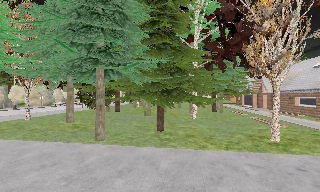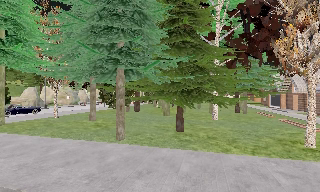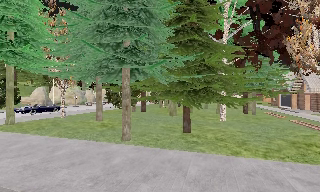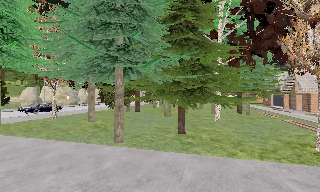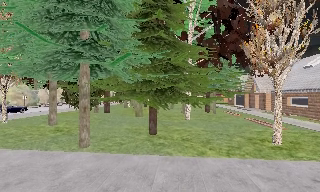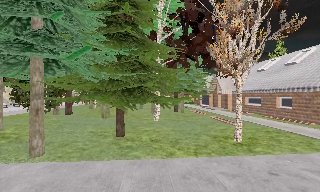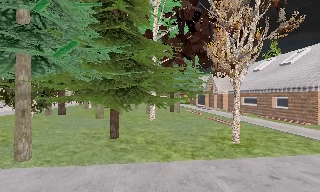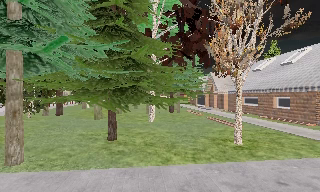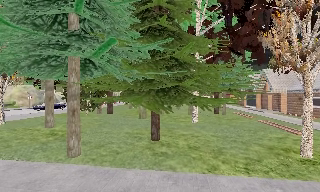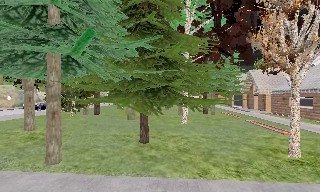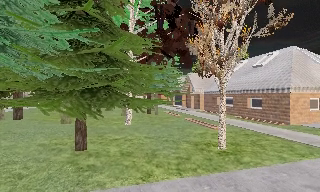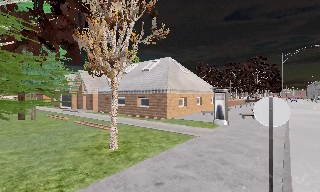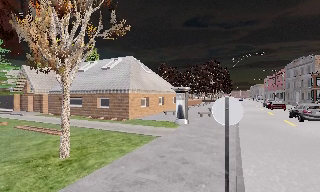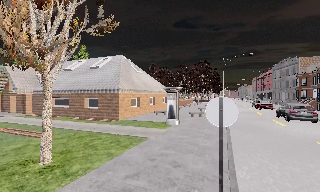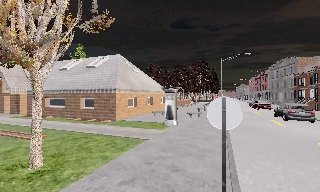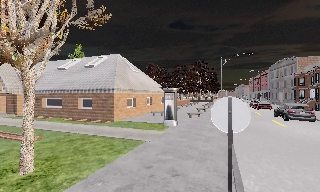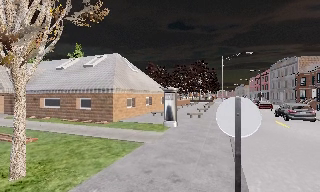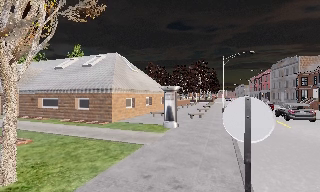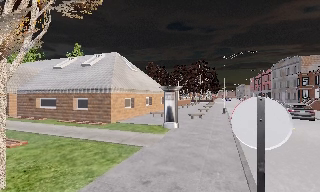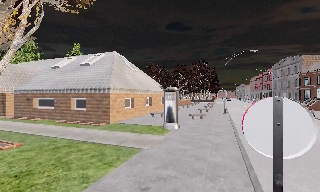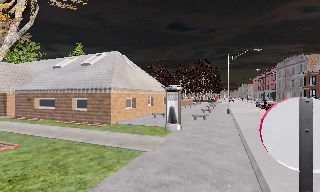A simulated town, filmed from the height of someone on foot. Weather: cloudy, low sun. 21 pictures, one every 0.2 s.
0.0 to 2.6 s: The camera swings to its right by about 75 degrees, and the scene slides to the left. It travels forward, about 3.5 m.
2.6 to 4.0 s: The camera travels forward, about 2 m, so what stands in front looms larger.
The film runs forward here.
